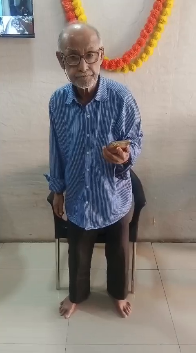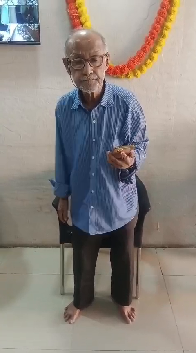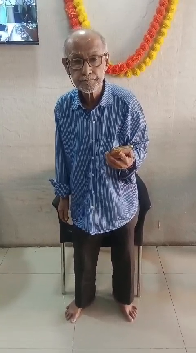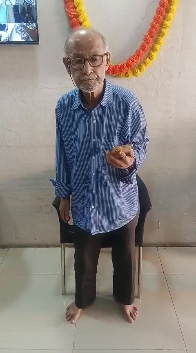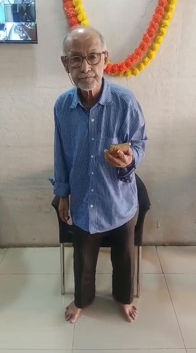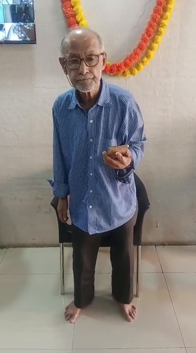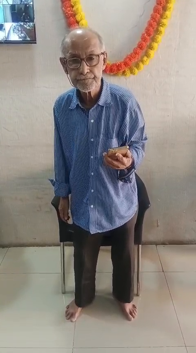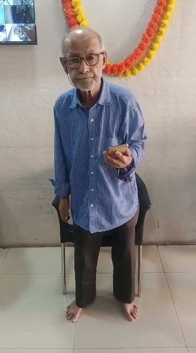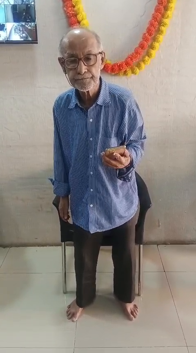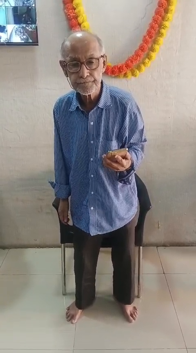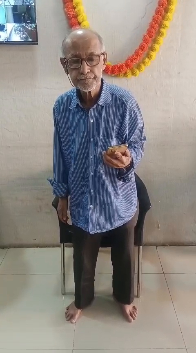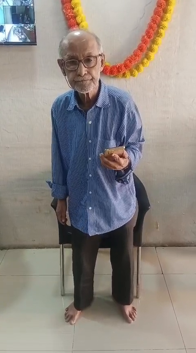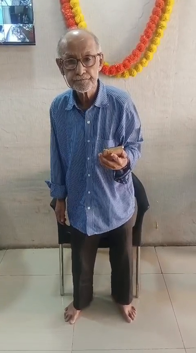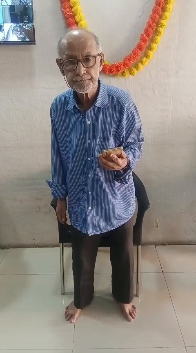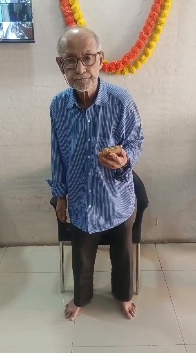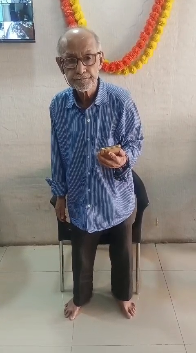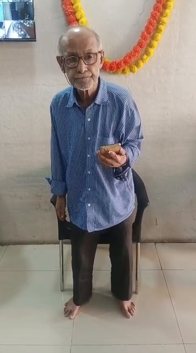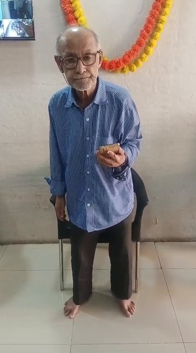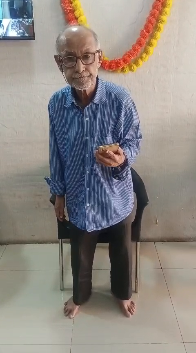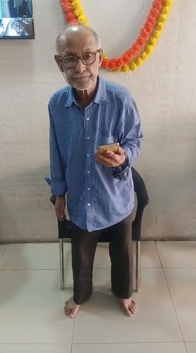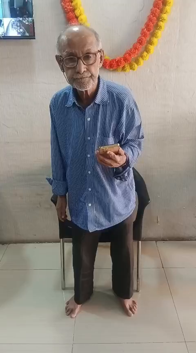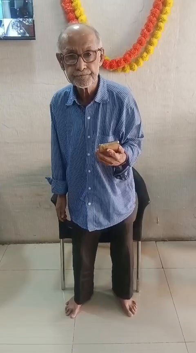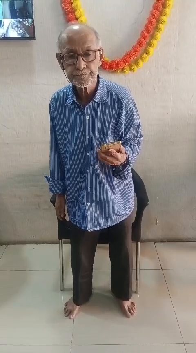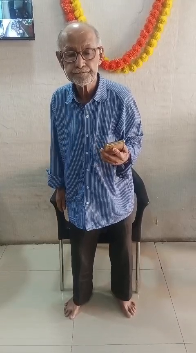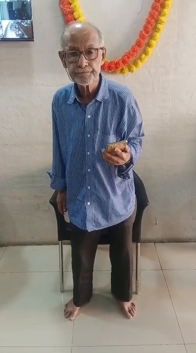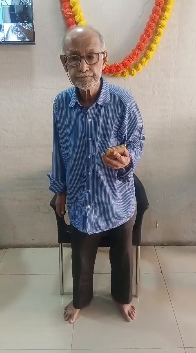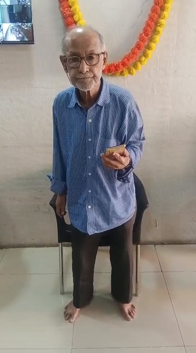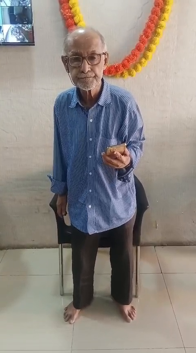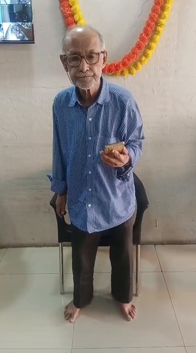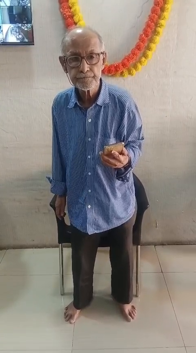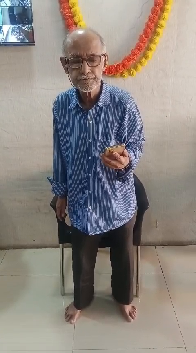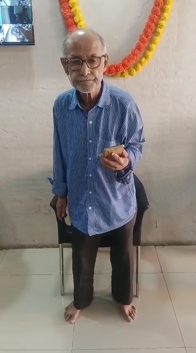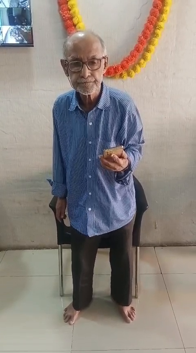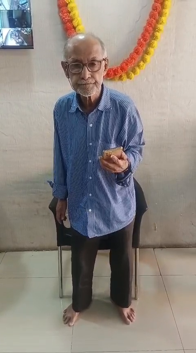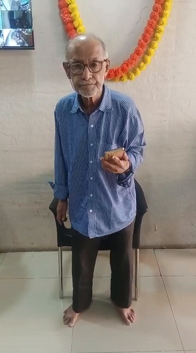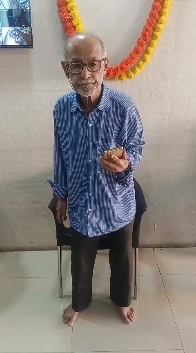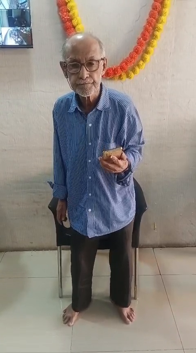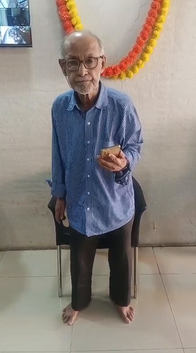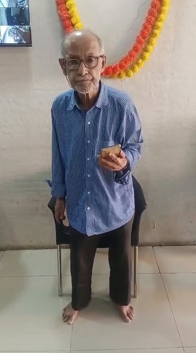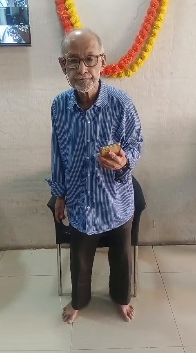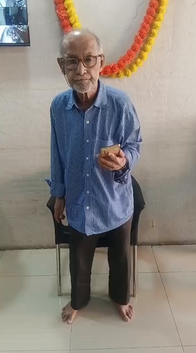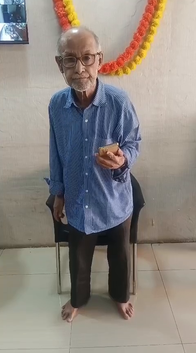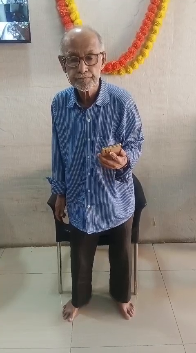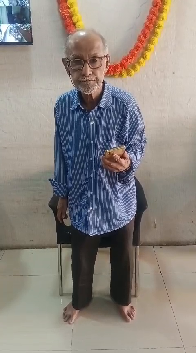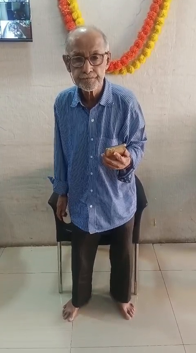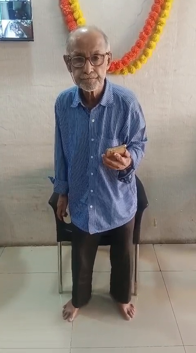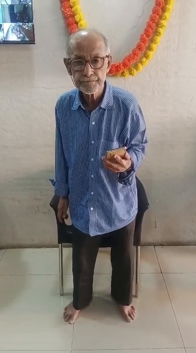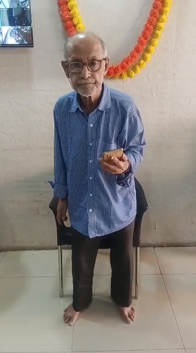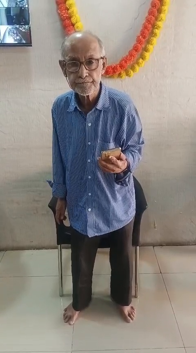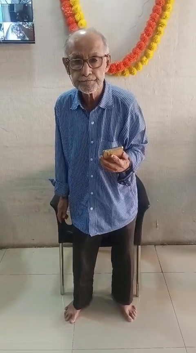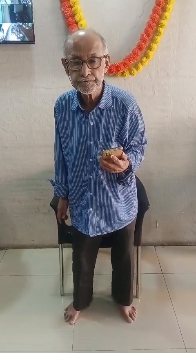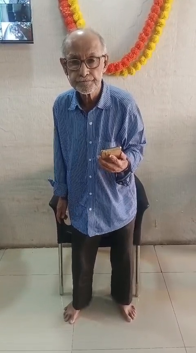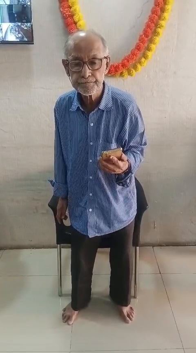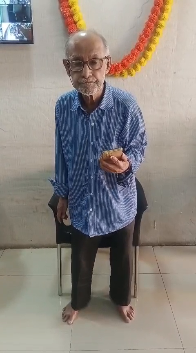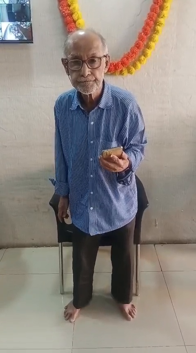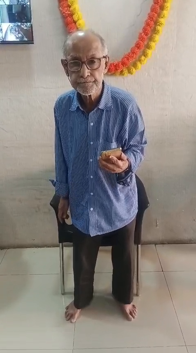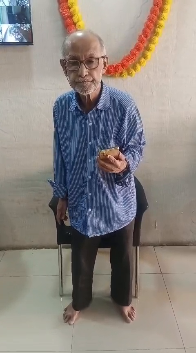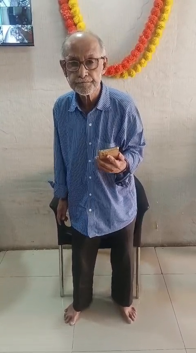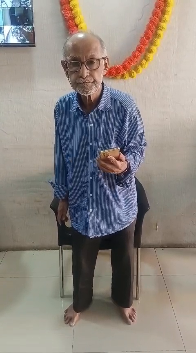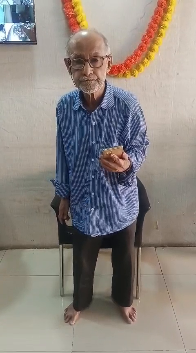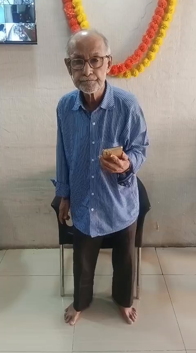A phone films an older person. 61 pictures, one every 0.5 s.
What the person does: Standing.
